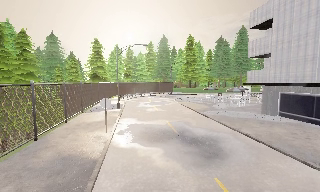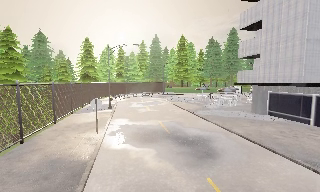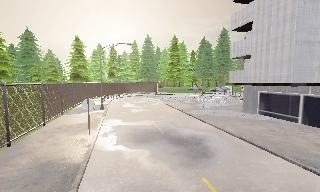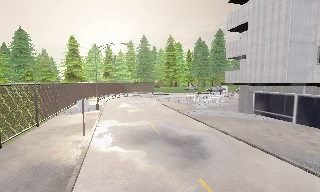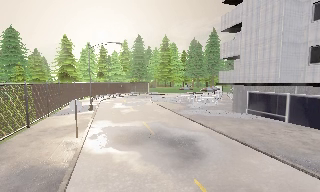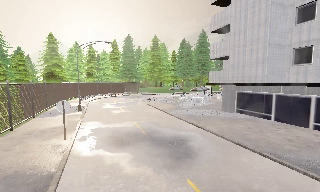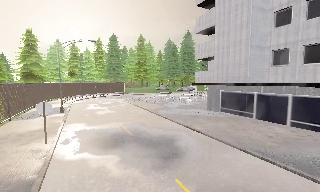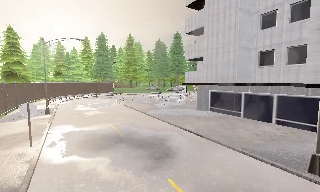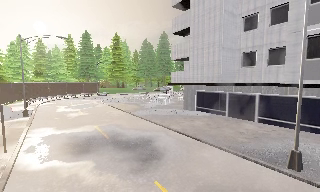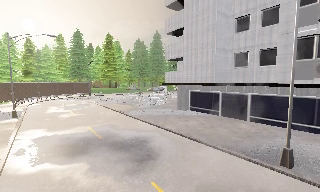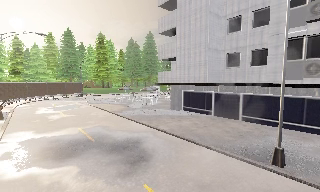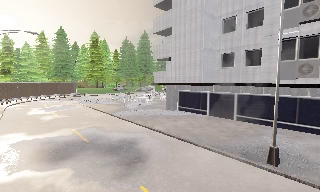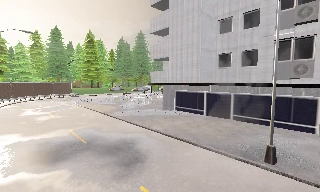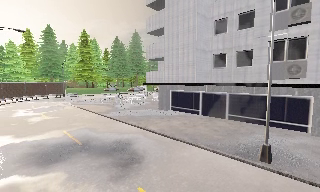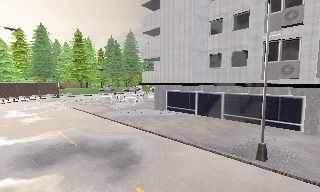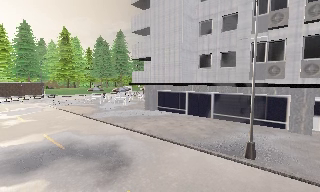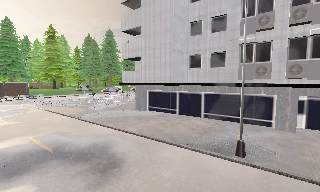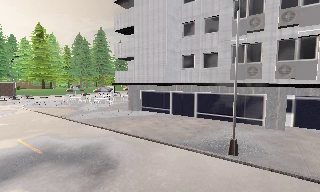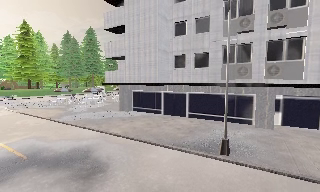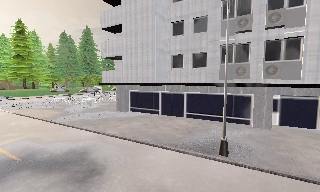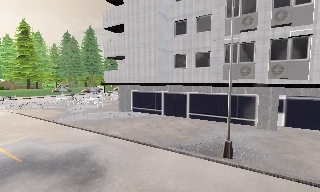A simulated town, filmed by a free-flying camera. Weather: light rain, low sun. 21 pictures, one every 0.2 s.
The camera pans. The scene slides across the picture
to the left.
The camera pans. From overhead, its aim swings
clockwise.
0.0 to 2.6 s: The camera pans to its right, which is clockwise from overhead, by about 35 degrees. It travels forward and to its left, about 1 m.
2.6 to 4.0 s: The scene slides to the left, as the camera pans about 15 degrees to its right. It travels forward, about 0.5 m, so what stands in front looms larger.
The film runs backward here.
